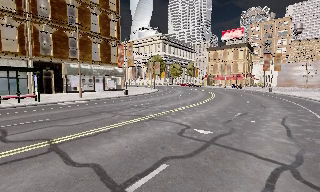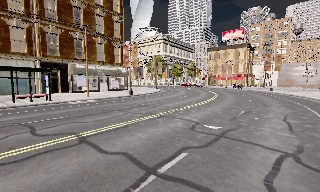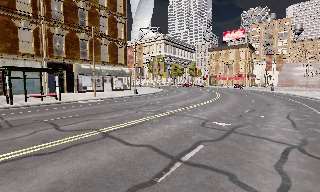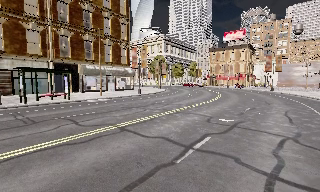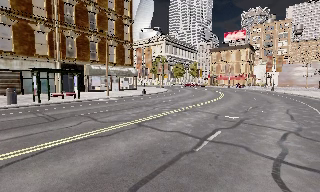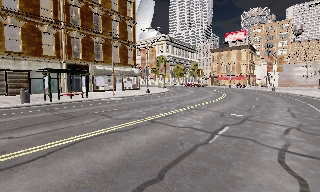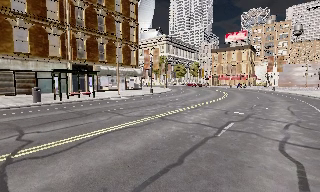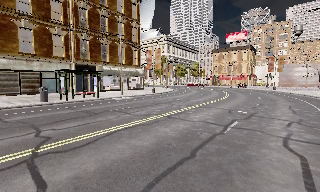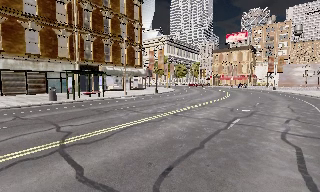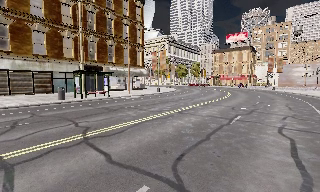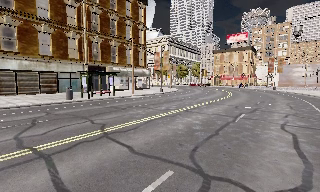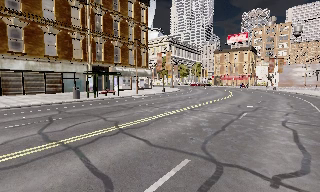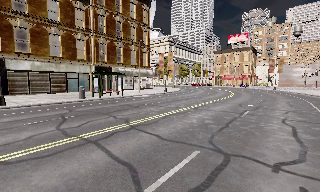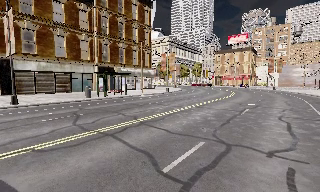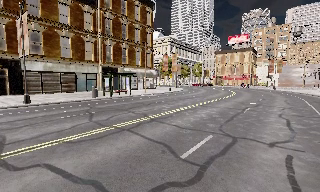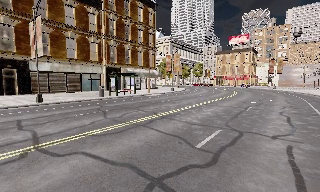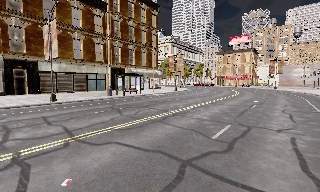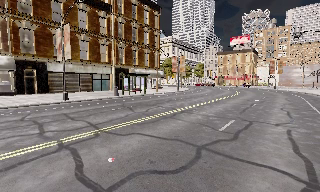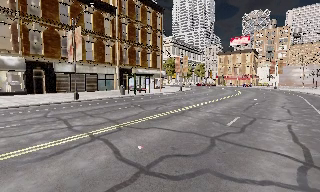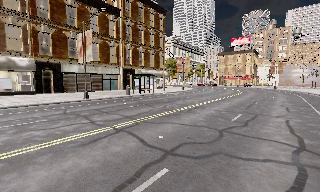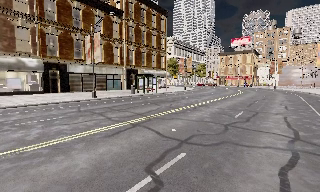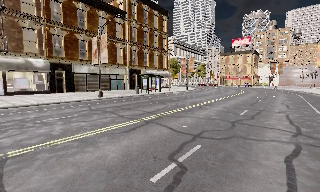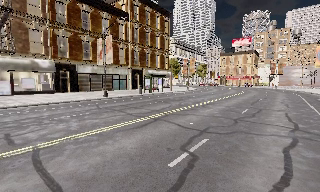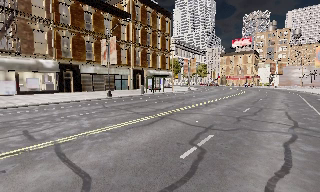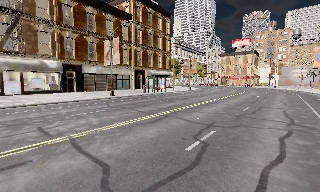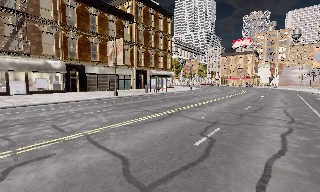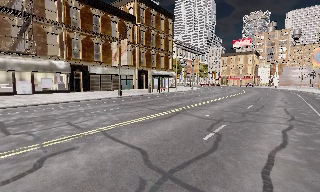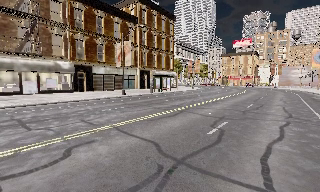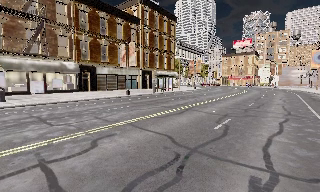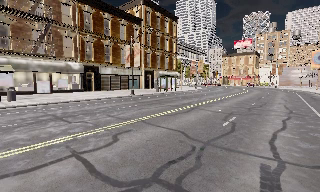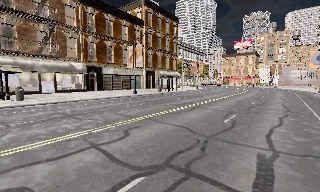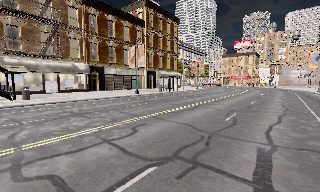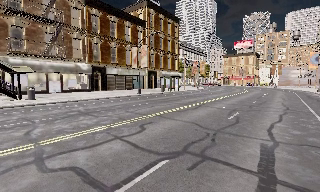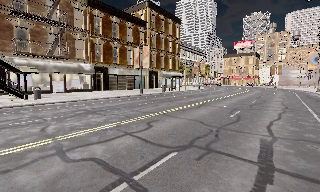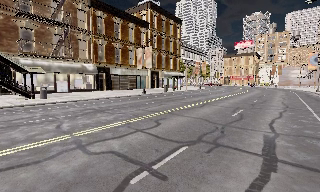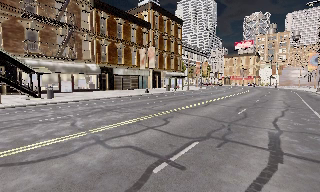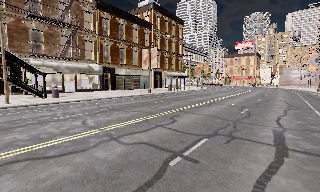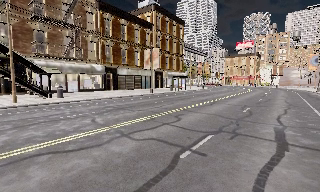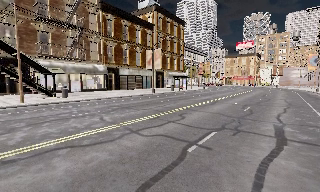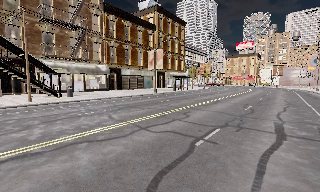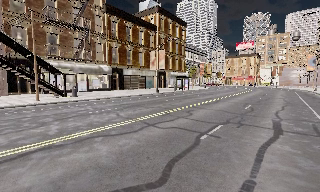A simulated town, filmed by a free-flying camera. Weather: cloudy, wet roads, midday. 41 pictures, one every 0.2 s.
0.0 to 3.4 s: The camera travels backward and to its left, about 13 m, so what stands in front gets smaller.
3.4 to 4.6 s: The camera travels backward and to its left, about 4.5 m, so what stands in front gets smaller. It loses speed.
4.6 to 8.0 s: The camera travels backward and to its left, about 9 m, so what stands in front gets smaller.
The film runs backward here.
